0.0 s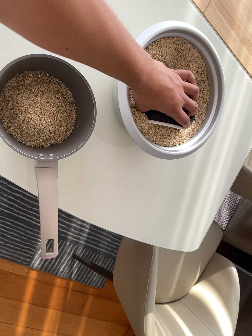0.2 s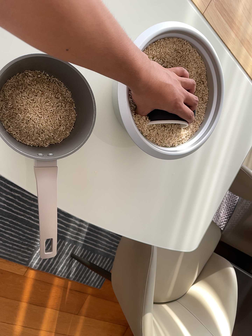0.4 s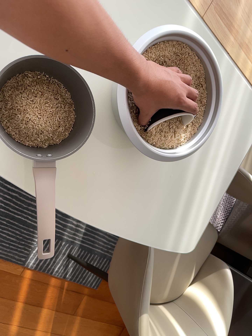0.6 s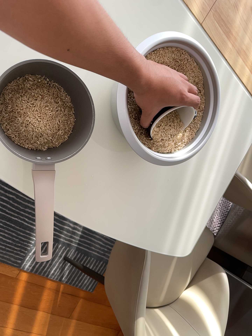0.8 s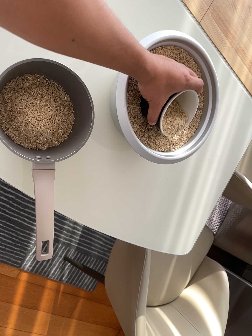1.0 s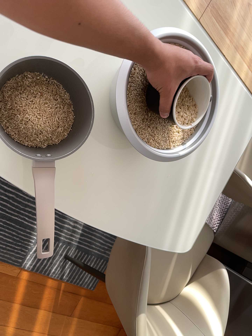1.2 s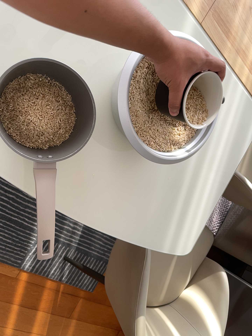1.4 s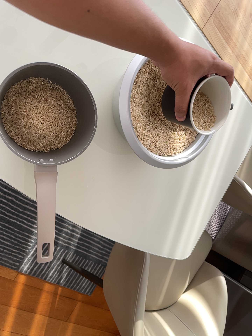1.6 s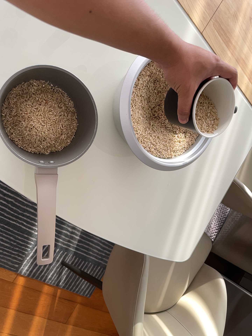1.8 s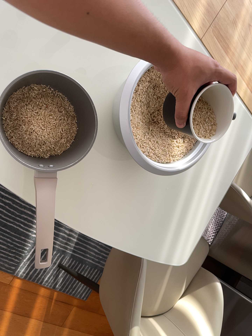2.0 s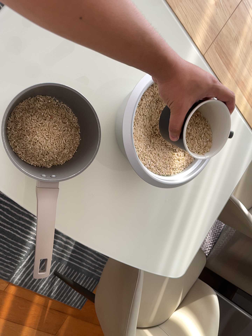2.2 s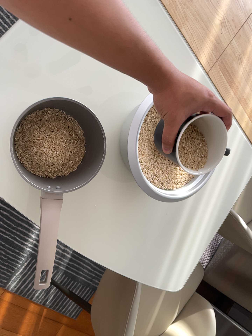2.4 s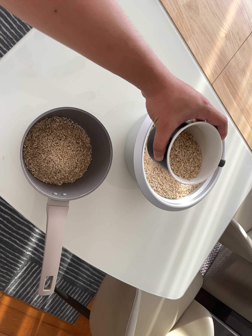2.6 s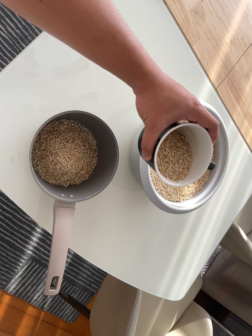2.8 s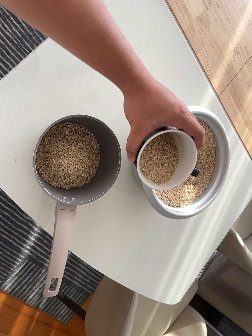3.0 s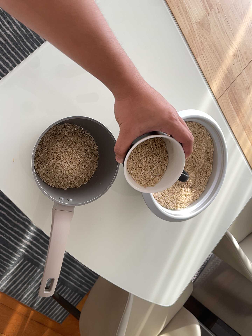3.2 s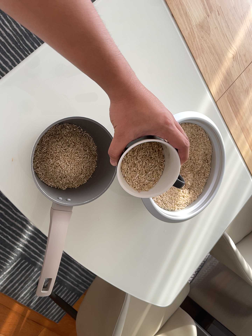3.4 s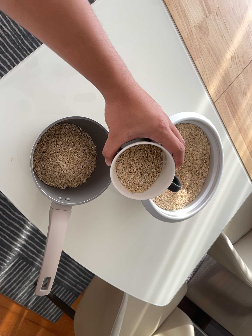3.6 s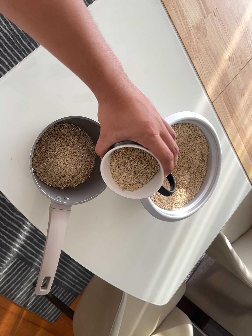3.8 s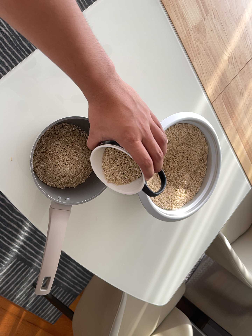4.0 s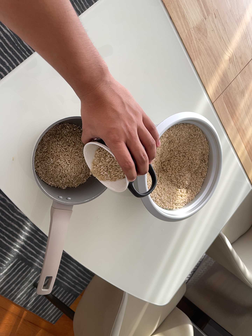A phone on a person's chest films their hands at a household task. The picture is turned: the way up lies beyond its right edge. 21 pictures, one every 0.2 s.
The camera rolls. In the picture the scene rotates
clockwise.
0.0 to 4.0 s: The camera travels to its left, backward and toward the top of its view, about 12 cm. It rolls about its line of sight by about 15 degrees, and the scene rotates clockwise.
The film runs forward here.
